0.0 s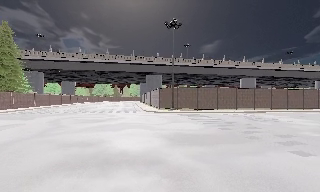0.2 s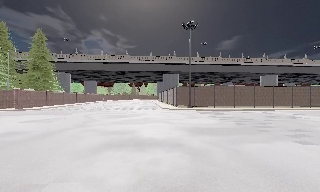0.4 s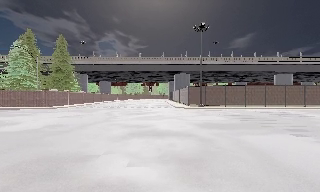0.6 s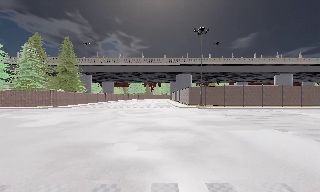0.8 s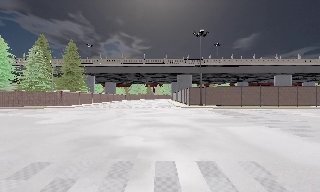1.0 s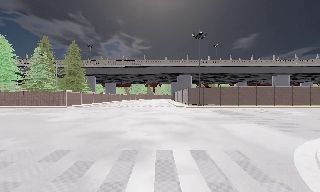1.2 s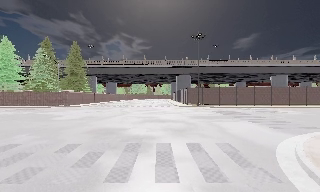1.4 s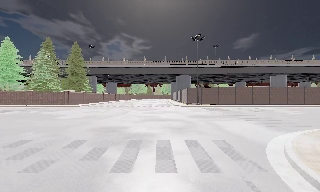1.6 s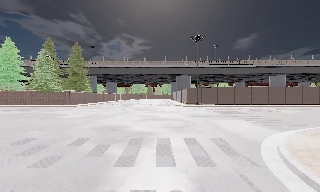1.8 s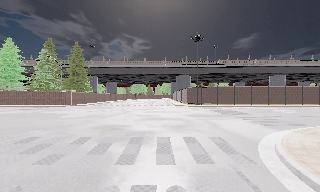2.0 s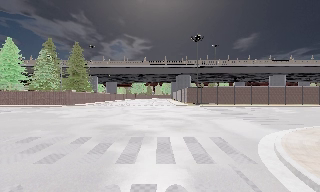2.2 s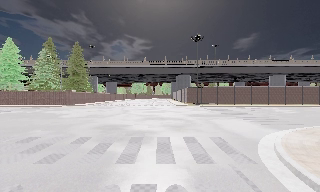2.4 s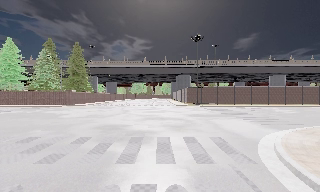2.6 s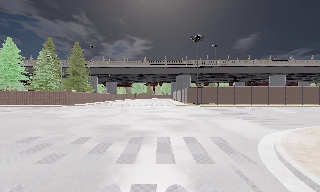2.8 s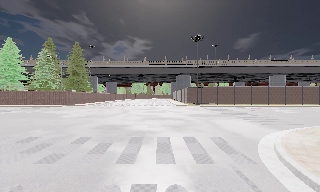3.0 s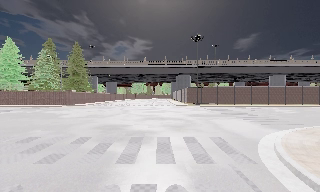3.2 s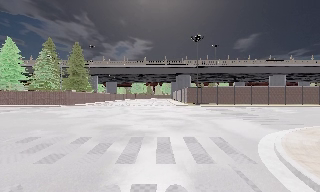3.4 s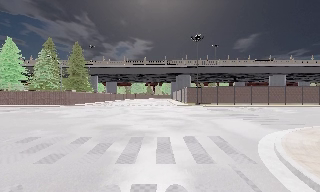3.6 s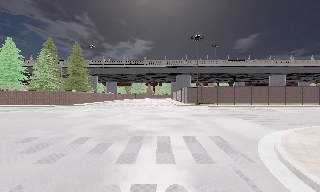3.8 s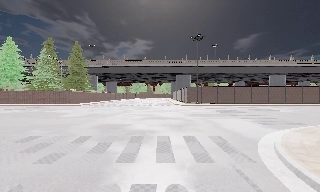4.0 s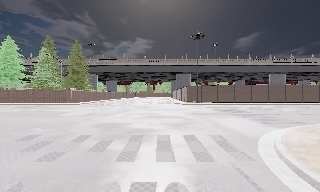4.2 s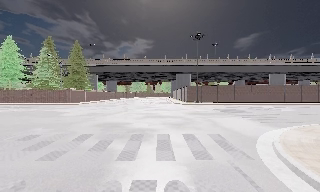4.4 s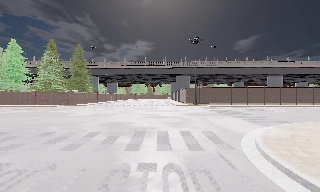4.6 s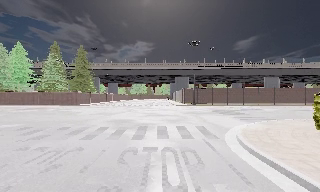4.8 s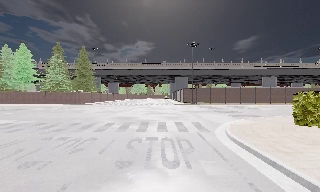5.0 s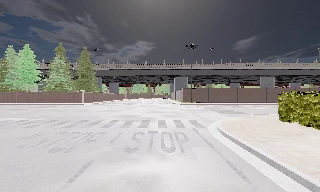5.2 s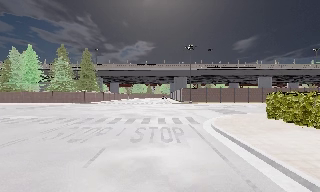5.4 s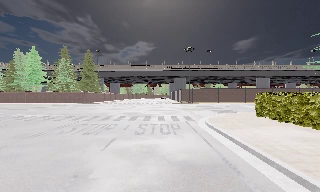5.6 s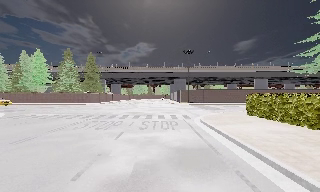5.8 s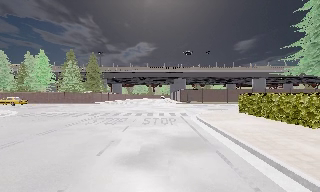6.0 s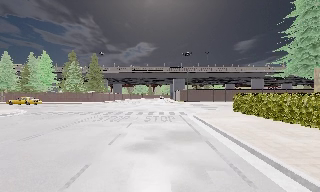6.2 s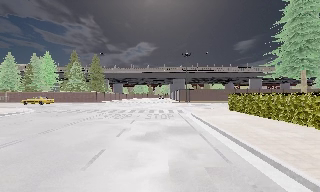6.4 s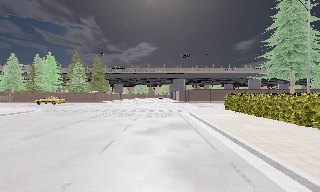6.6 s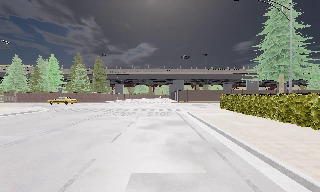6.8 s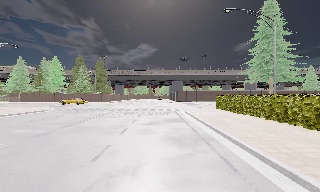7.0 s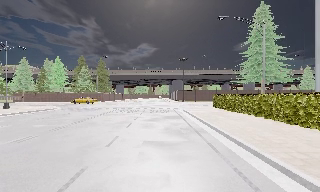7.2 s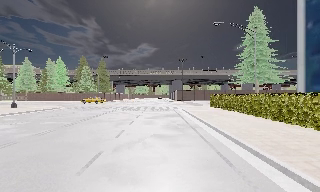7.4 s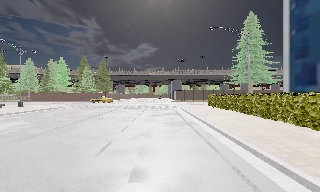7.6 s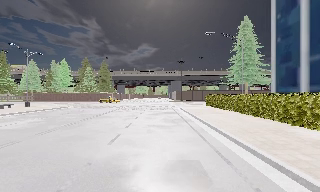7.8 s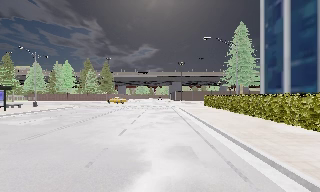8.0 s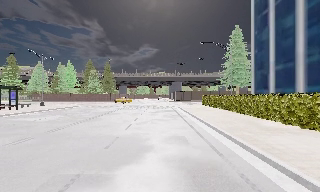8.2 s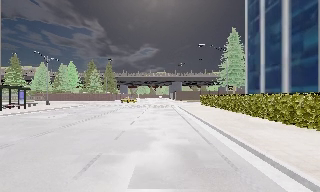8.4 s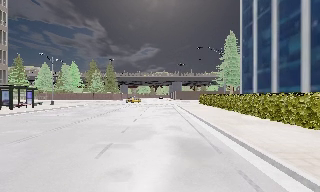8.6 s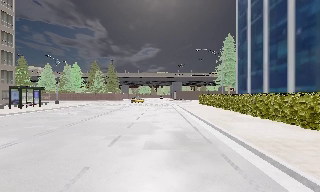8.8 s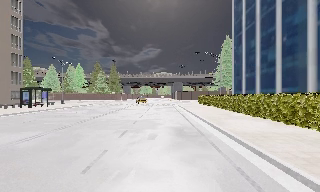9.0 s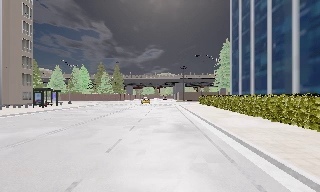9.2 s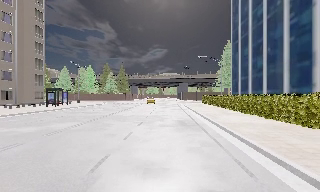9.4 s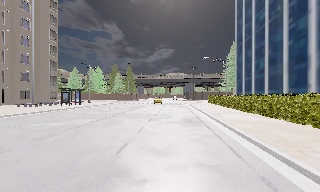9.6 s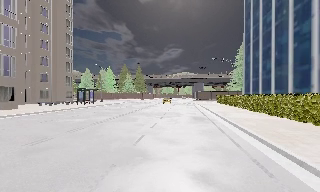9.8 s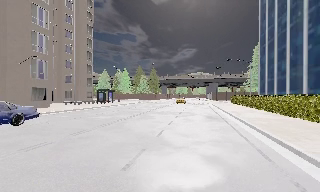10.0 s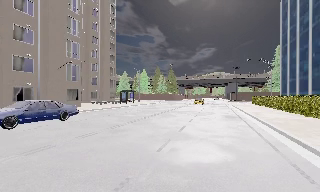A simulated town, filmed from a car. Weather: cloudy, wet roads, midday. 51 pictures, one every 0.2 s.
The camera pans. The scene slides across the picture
to the right.
The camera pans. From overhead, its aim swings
counterclockwise.
0.0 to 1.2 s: The camera swings to its left by about 10 degrees, and the scene slides to the right. It travels backward, about 6 m, so what stands in front gets smaller. It loses speed.
1.2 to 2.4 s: The camera travels backward, about 1 m, so what stands in front gets smaller. It loses speed.
2.4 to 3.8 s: The camera keeps its place and its aim.
3.8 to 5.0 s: The camera travels backward, about 4.5 m, so what stands in front gets smaller. It gains speed.
5.0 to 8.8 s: The camera travels backward, about 20 m, so what stands in front gets smaller.
8.8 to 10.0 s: The camera swings to its left by about 20 degrees, and the scene slides to the right. It travels backward, about 7 m, so what stands in front gets smaller.
The film runs backward here.
